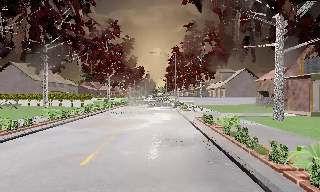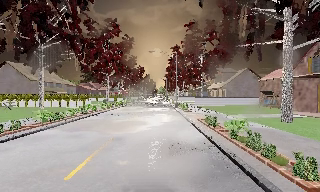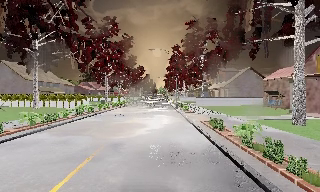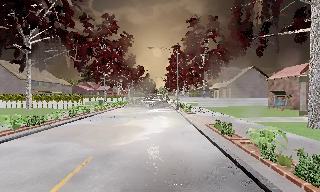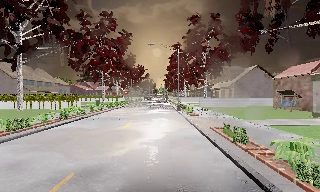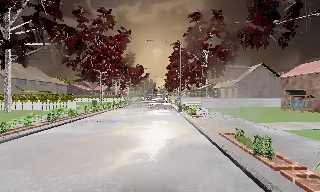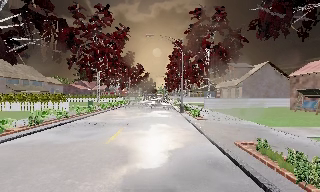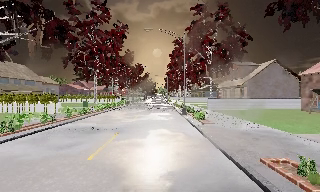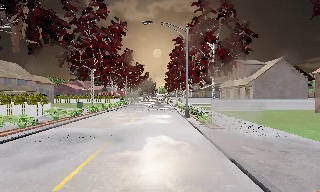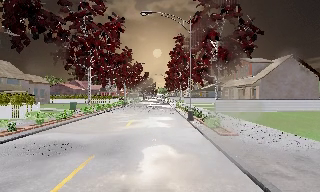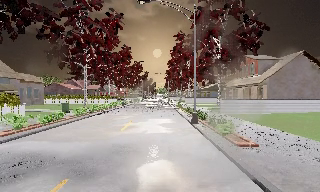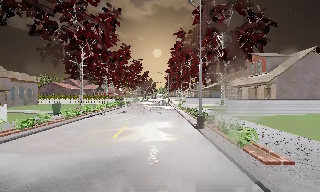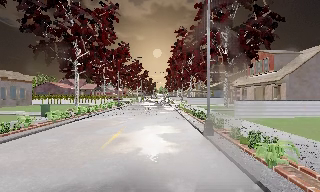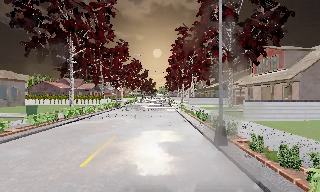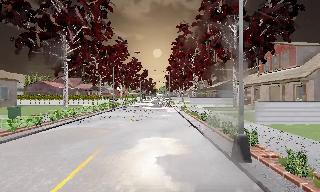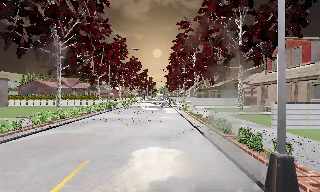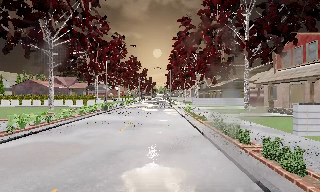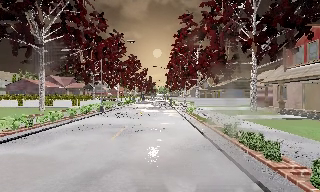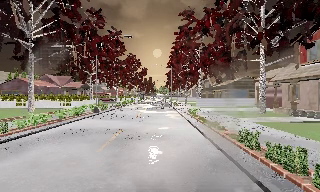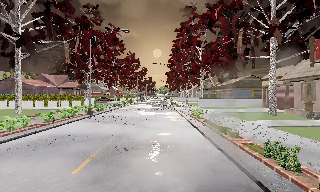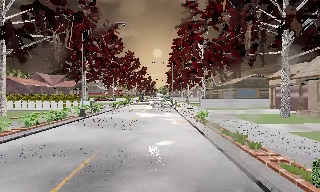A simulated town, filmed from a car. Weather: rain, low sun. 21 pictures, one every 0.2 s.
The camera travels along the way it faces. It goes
forward.
0.0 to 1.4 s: The camera travels forward, about 8 m, so what stands in front looms larger. It gains speed.
1.4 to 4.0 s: The camera travels forward, about 19 m, so what stands in front looms larger.
The film runs forward here.
